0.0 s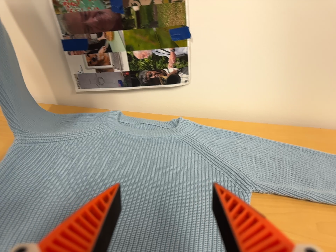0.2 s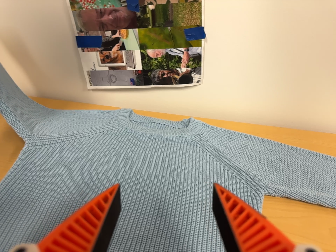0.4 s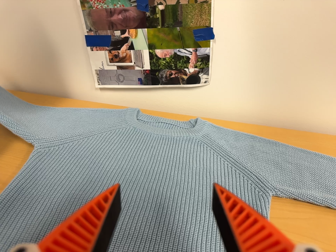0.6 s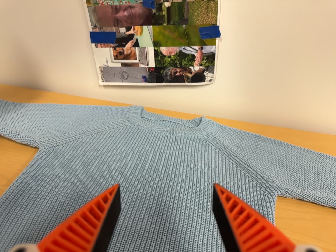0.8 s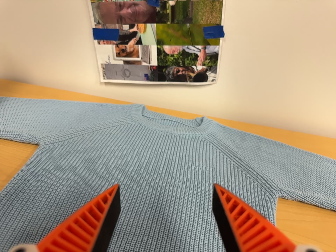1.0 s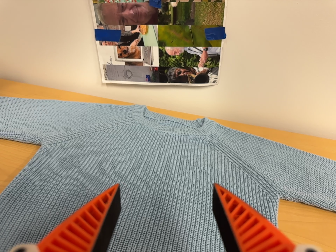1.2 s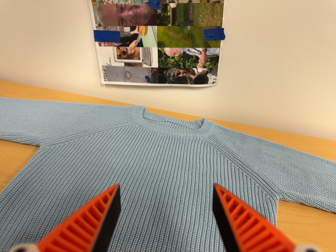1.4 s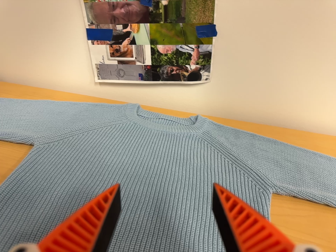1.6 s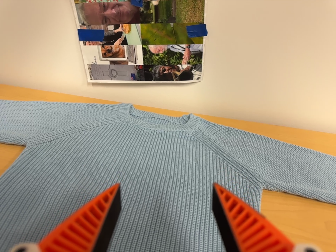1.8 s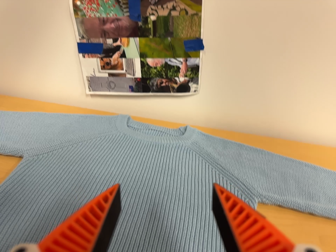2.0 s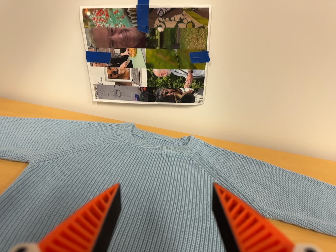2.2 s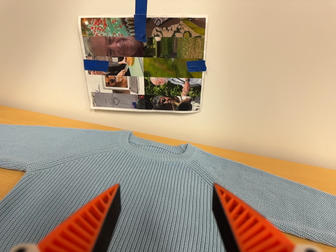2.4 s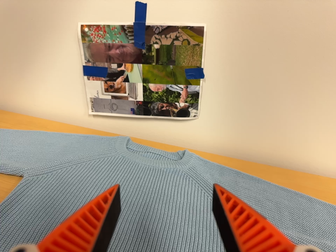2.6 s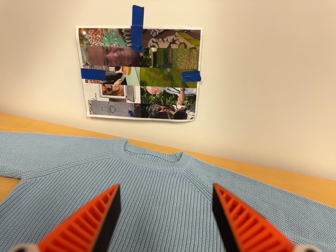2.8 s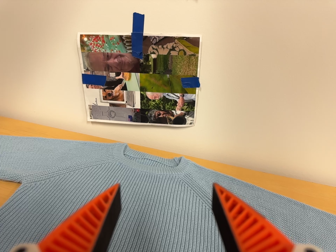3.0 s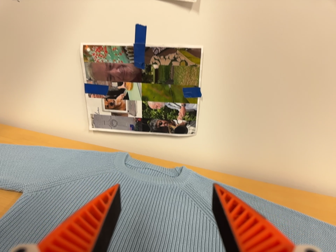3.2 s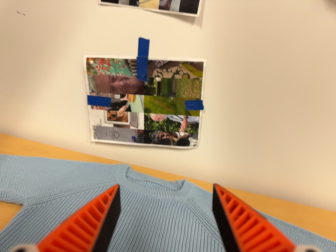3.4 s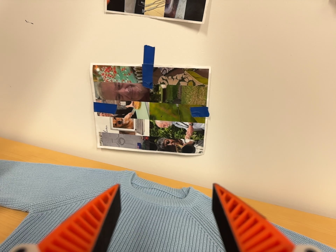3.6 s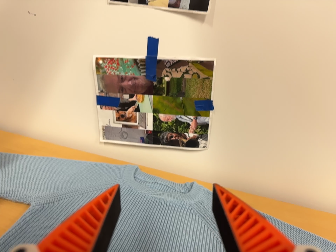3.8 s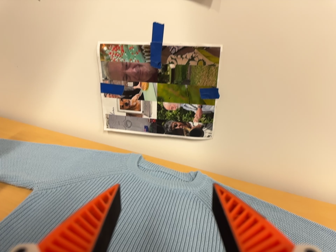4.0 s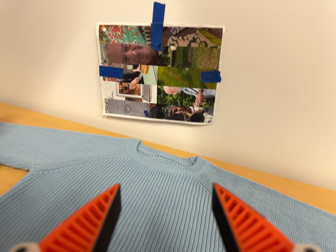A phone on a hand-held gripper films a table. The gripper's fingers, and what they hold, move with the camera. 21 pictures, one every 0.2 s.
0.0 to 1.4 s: The camera travels to its left, about 4 cm, so close, fixed things drift to the right.
1.4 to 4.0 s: The camera's aim tips toward the top of its view by about 10 degrees, and the scene shifts downward.
The film runs backward here.
